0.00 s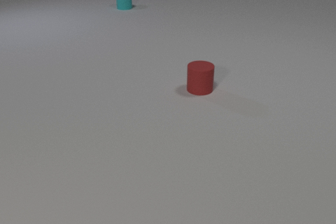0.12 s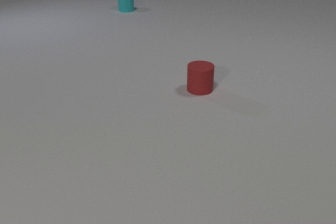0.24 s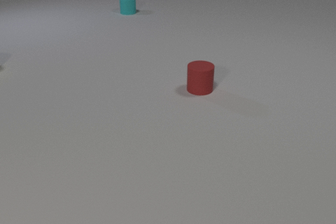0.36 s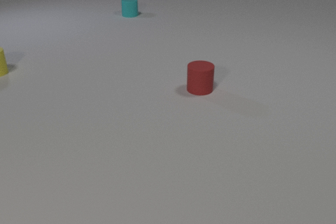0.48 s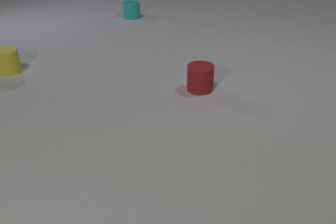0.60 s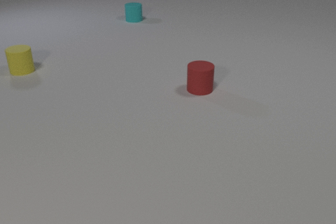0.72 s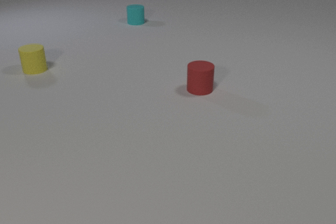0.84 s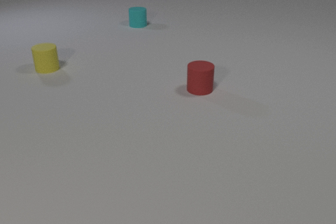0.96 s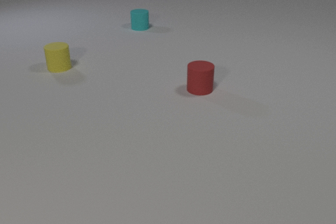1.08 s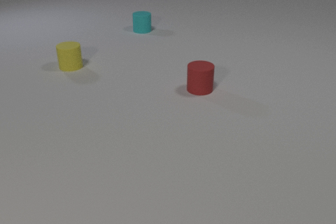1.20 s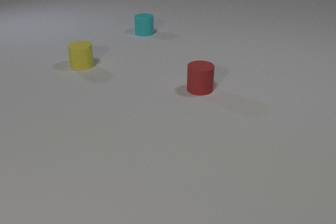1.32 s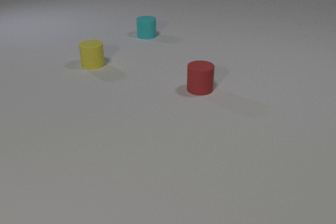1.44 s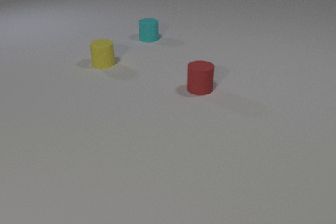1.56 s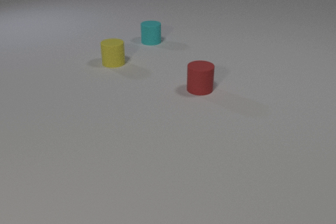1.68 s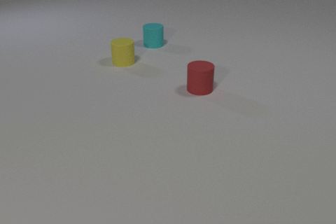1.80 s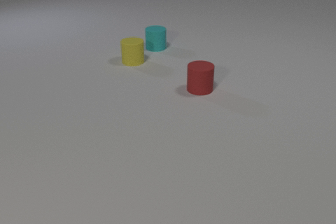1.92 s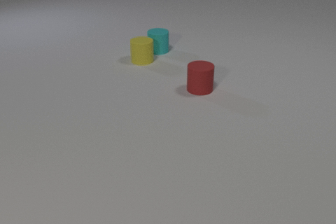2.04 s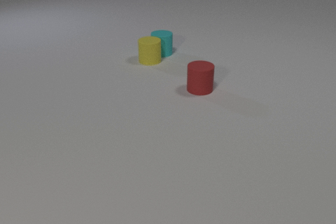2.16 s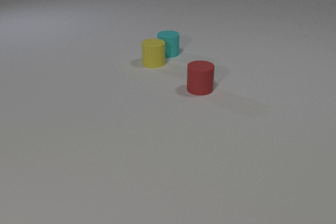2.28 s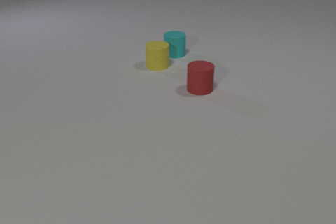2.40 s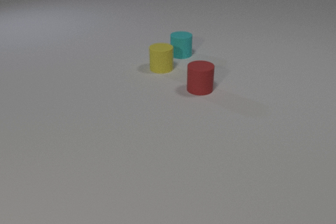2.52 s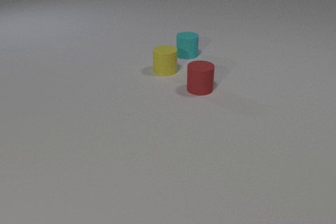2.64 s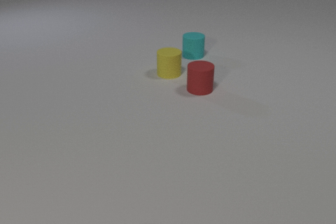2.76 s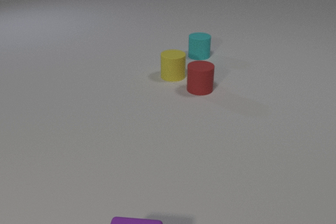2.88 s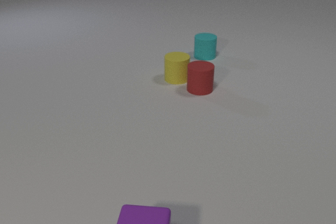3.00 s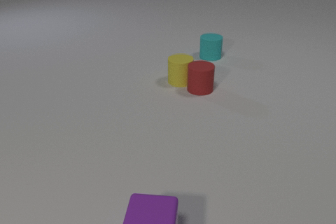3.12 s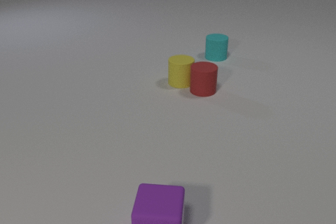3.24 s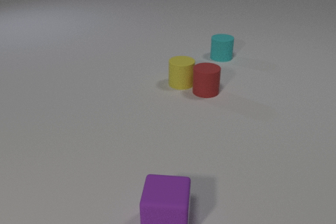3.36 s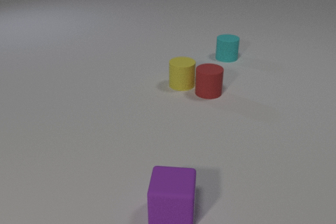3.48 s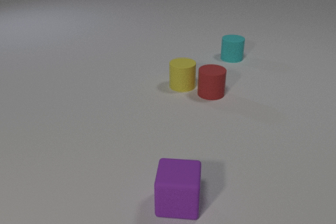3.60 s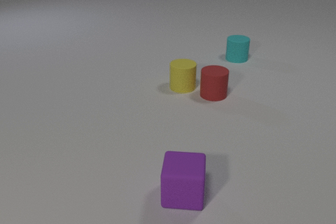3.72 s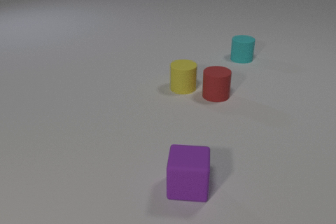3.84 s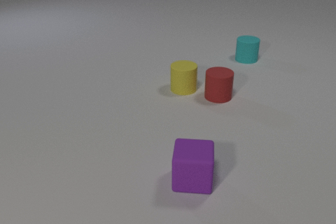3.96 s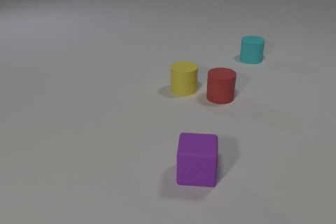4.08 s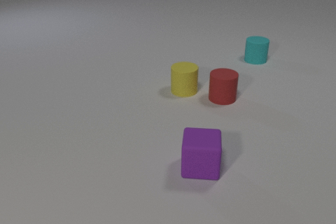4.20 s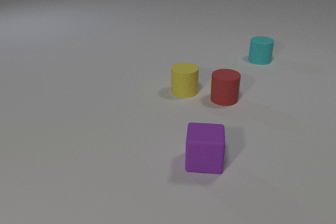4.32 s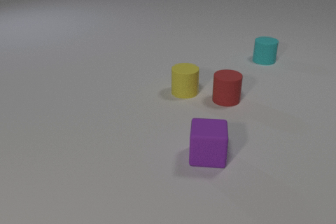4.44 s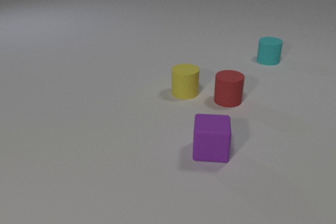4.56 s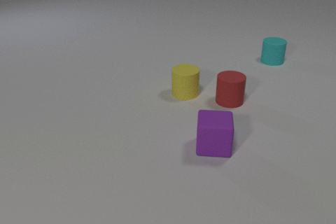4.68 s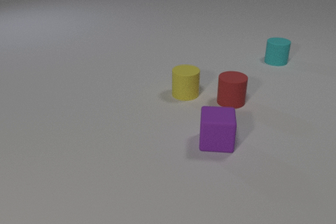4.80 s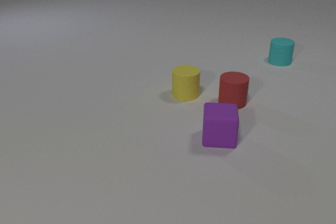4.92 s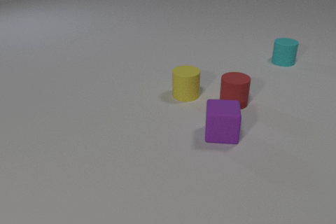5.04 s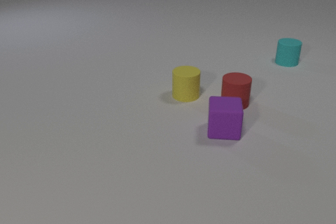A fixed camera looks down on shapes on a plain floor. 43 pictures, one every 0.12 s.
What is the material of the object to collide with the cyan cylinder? rubber.
How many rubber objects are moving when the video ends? 4.
What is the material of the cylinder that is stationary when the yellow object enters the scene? rubber.
0.00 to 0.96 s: The yellow rubber cylinder comes in at the left edge, slides to the right. The cyan rubber cylinder slides toward the camera.
0.96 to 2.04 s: The yellow rubber cylinder slides to the right. The cyan rubber cylinder slides toward the camera. The yellow rubber cylinder and the cyan rubber cylinder collide.
2.04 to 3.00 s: The yellow rubber cylinder slides toward the camera and to the right. The cyan rubber cylinder slides to the right. The purple rubber cube comes in at the bottom edge, slides away from the camera and to the right. The yellow rubber cylinder and the red rubber cylinder collide.
3.00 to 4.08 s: The yellow rubber cylinder slides toward the camera. The cyan rubber cylinder slides to the right. The red rubber cylinder slides to the right and toward the camera. The purple rubber cube slides away from the camera and to the right.
4.08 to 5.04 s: The yellow rubber cylinder slides toward the camera. The cyan rubber cylinder slides to the right. The red rubber cylinder slides to the right and toward the camera. The purple rubber cube slides away from the camera.
